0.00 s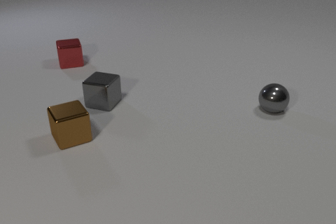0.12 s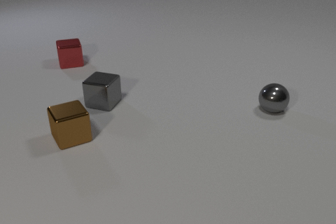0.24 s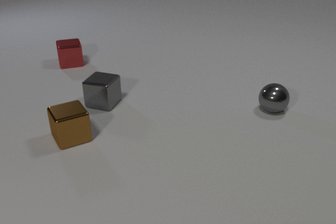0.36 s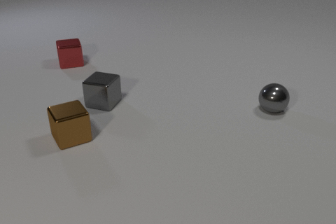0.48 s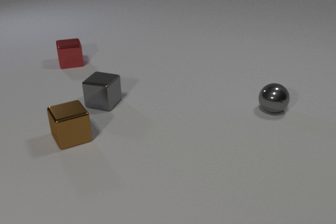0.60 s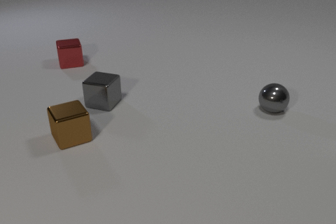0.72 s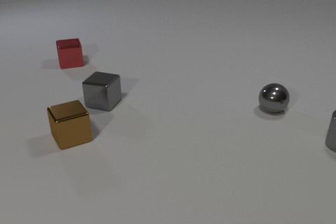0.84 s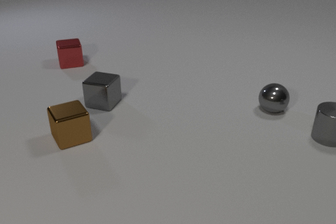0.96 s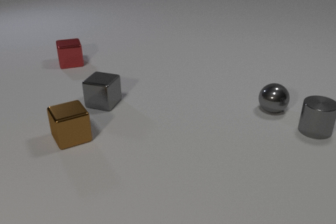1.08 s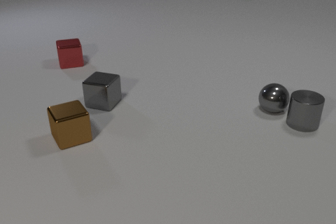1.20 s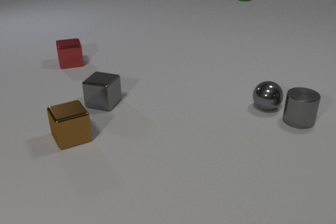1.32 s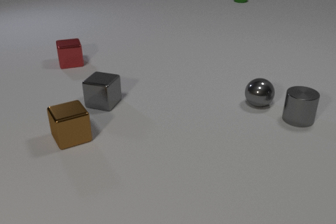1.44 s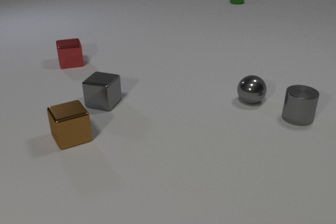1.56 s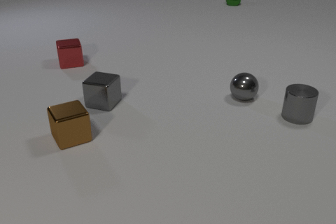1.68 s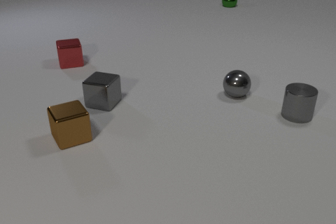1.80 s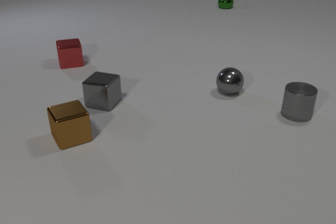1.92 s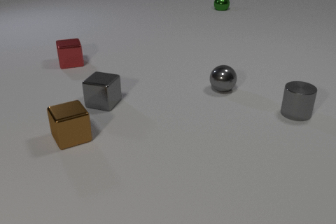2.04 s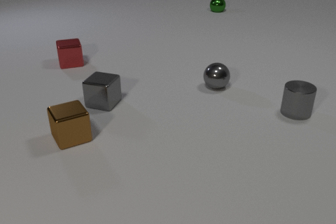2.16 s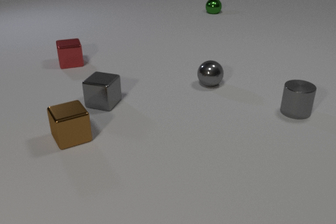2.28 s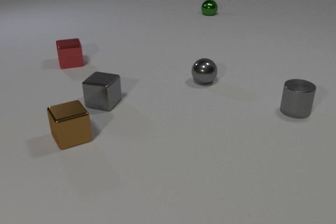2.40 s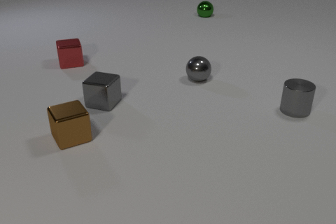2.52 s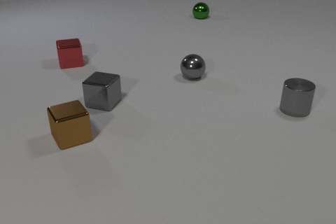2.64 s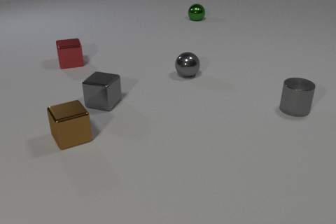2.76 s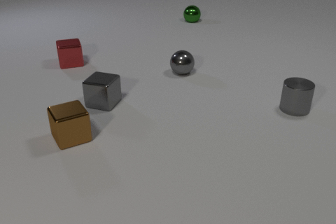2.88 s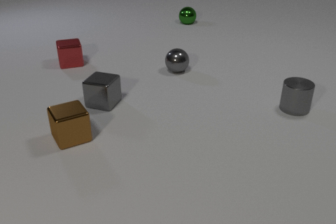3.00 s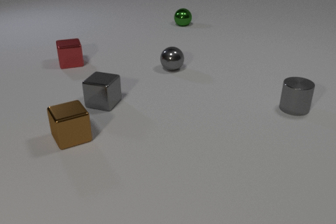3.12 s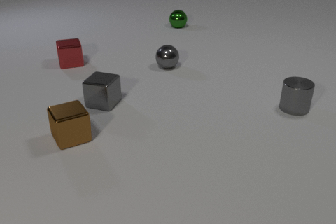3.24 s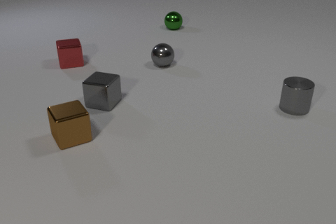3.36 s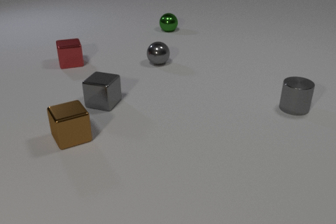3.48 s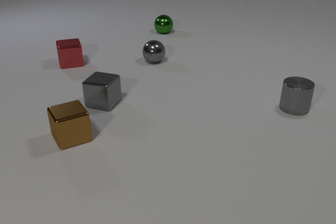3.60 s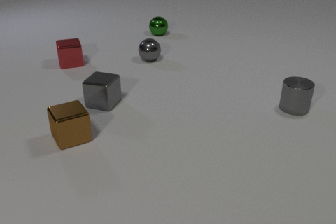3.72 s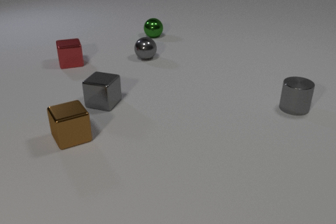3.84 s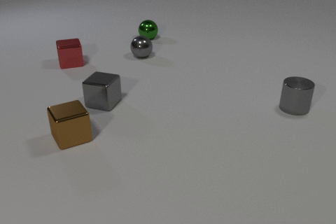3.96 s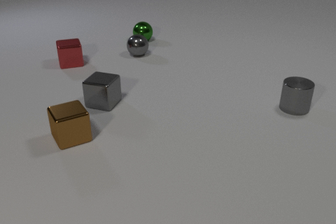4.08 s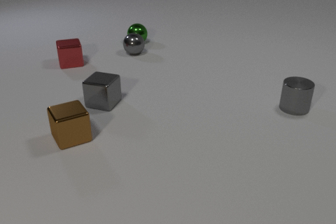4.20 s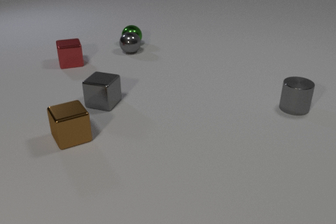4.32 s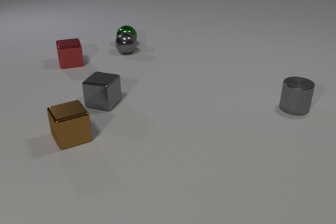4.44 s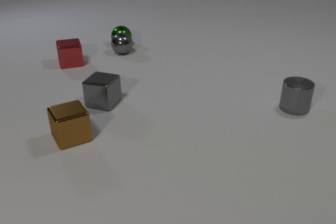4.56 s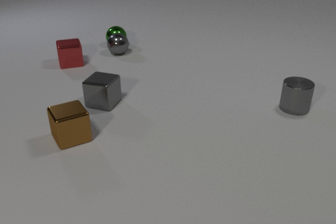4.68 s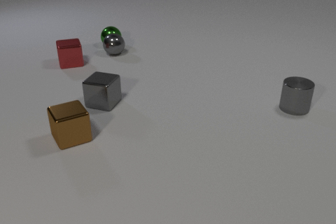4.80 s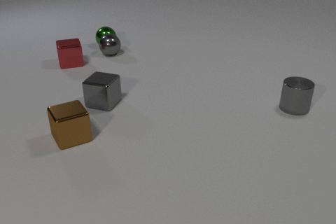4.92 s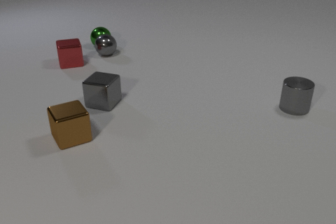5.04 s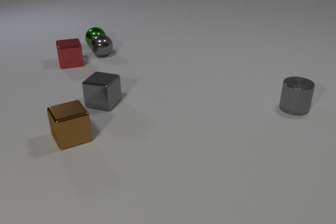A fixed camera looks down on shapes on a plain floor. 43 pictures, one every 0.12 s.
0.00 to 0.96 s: The gray metal cylinder comes in at the right edge, slides to the left and away from the camera.
0.96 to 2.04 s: The gray metal cylinder slides away from the camera and to the left. The gray metal sphere rolls to the left and away from the camera. The green metal sphere rolls toward the camera and to the left. The gray metal cylinder and the gray metal sphere collide.
2.04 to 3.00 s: The gray metal cylinder slides away from the camera. The gray metal sphere rolls to the left and away from the camera. The green metal sphere rolls toward the camera and to the left.
3.00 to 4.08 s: The gray metal sphere rolls away from the camera and to the left. The green metal sphere rolls toward the camera and to the left.
4.08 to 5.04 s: The gray metal sphere rolls to the left. The green metal sphere rolls to the left. The gray metal sphere and the green metal sphere collide.
How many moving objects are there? 3.
Are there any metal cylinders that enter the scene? yes.
What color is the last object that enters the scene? green.
